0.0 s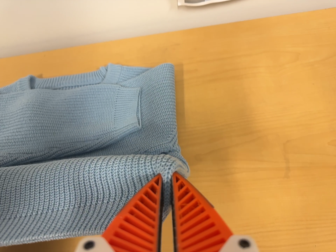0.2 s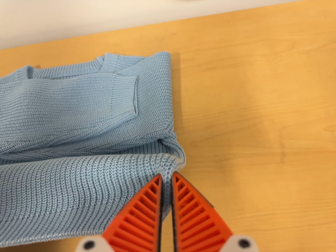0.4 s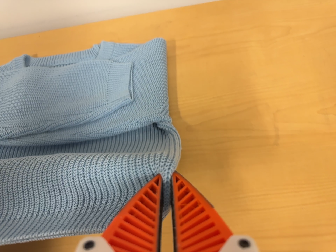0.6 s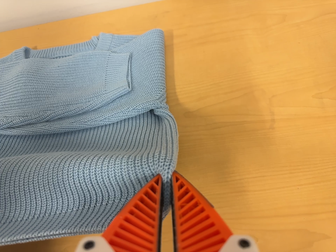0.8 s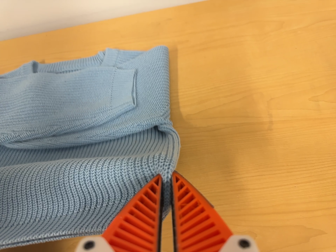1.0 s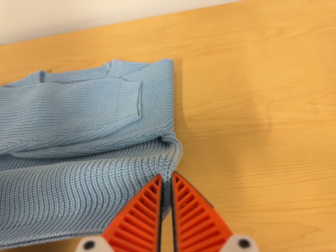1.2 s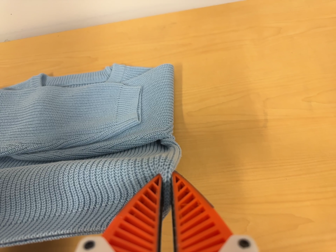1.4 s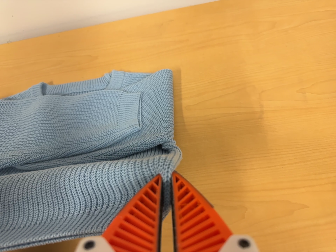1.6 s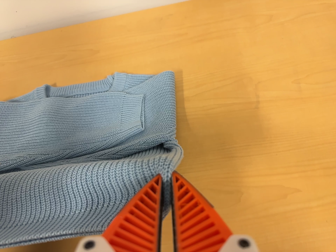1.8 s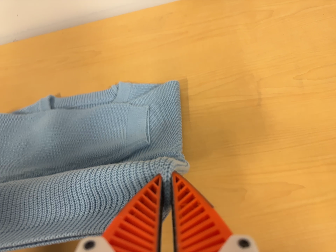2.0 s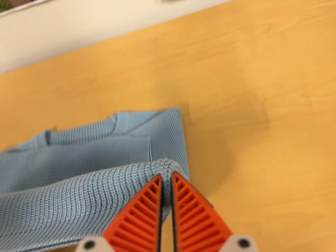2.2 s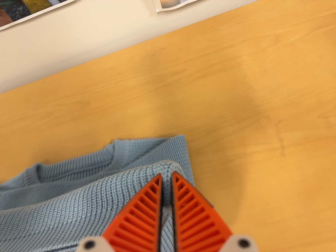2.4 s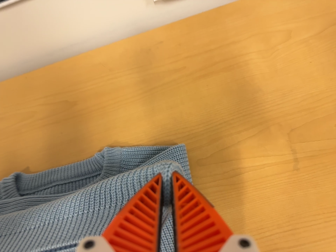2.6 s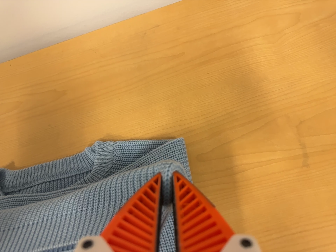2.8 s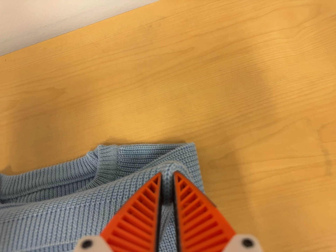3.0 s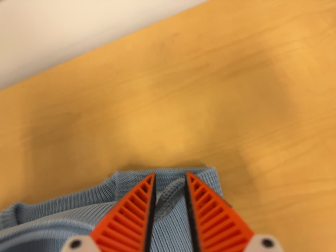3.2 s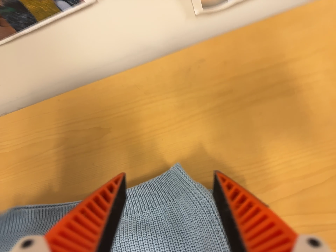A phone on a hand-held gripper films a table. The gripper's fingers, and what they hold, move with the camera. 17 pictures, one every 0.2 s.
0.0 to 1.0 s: The camera travels toward the bottom of its view and backward, about 8 cm, so close, fixed things drift upward.
1.0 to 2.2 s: The camera travels toward the top of its view, about 8 cm, so close, fixed things drift downward. It rolls about its line of sight by about 10 degrees, and the scene rotates counterclockwise.
2.2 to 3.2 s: The camera travels forward and toward the top of its view, about 12 cm, so what stands in front looms larger.
The film runs forward here.
